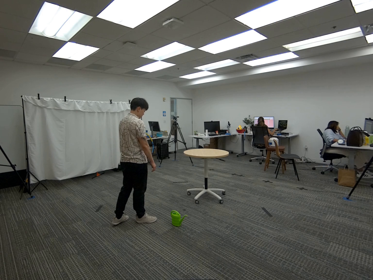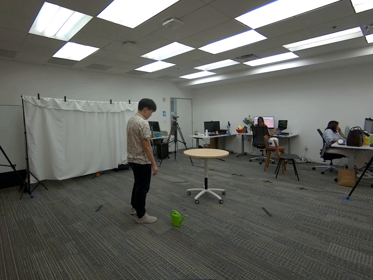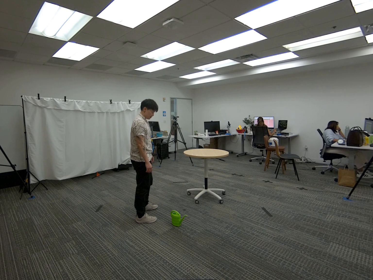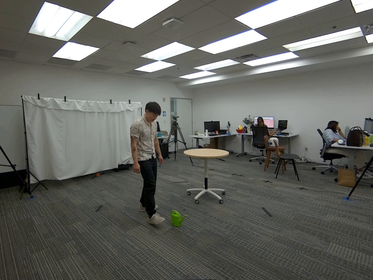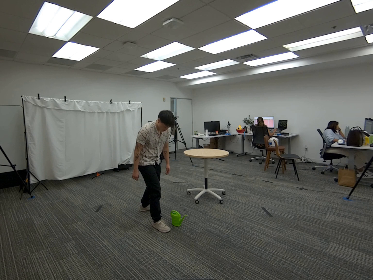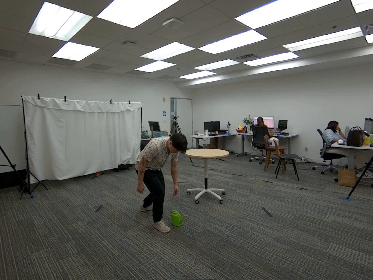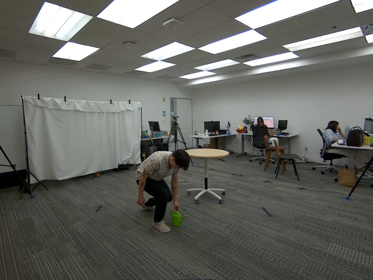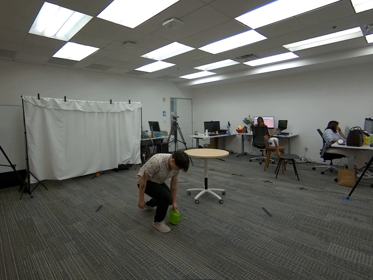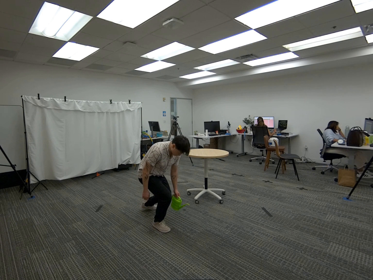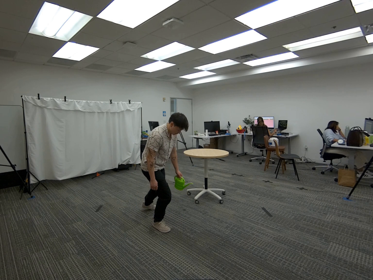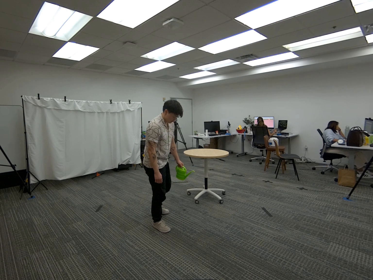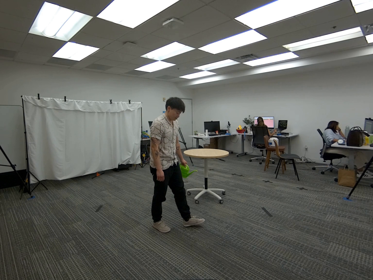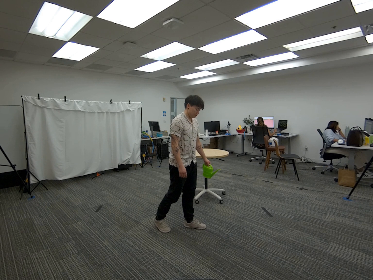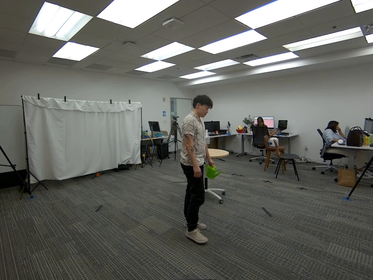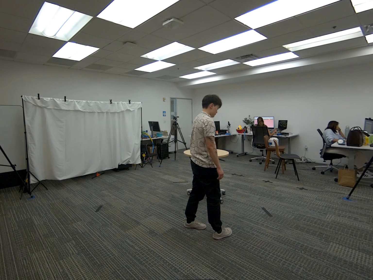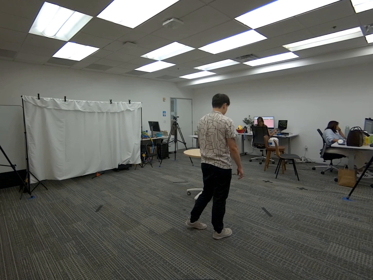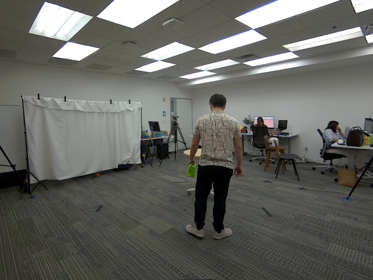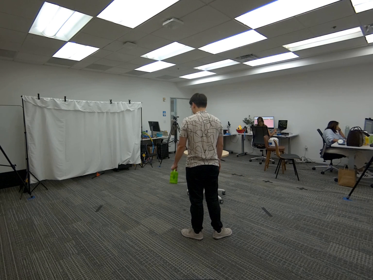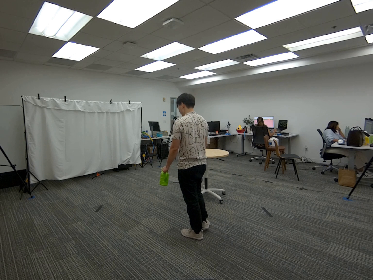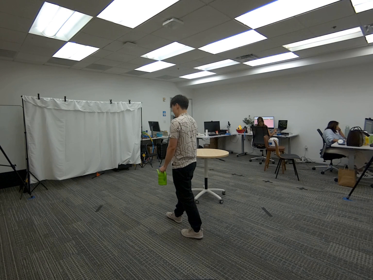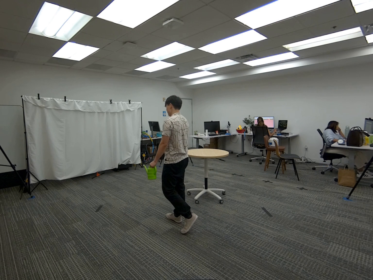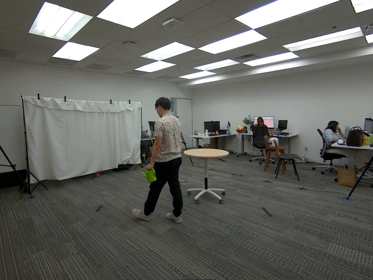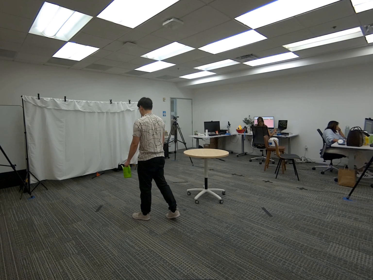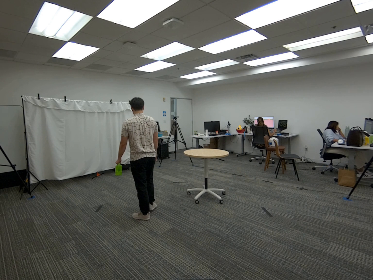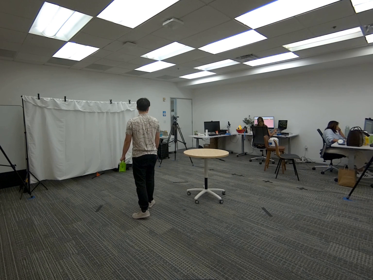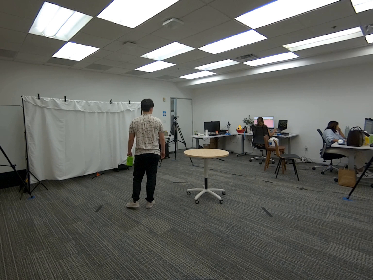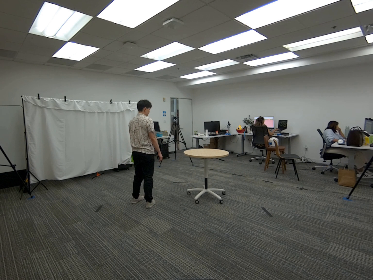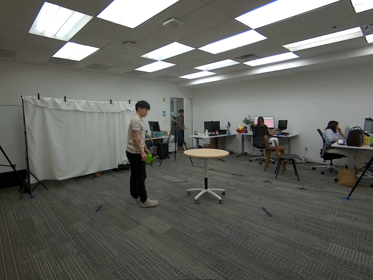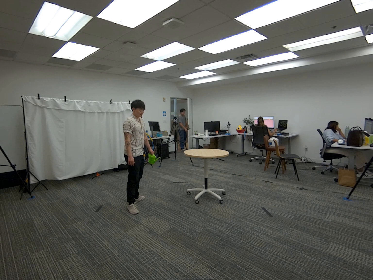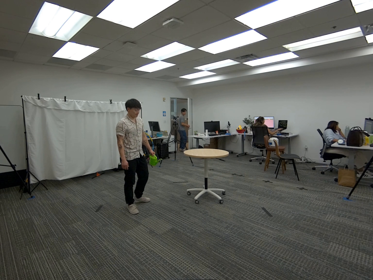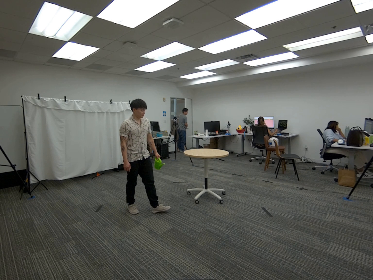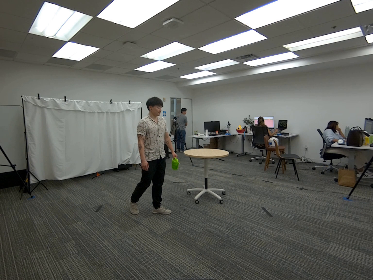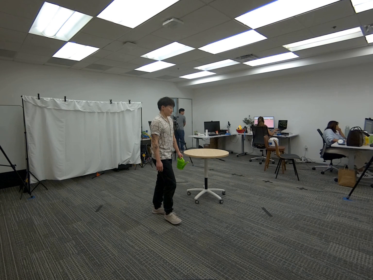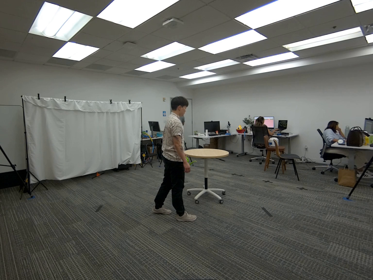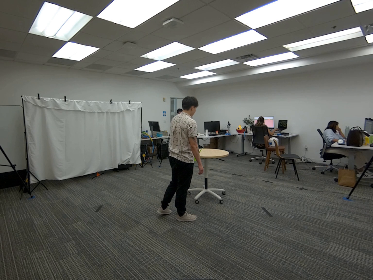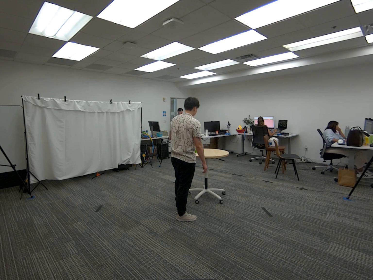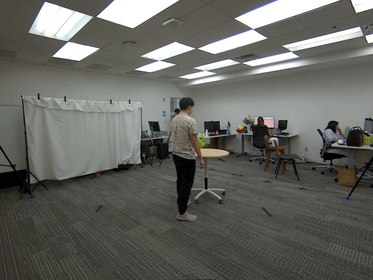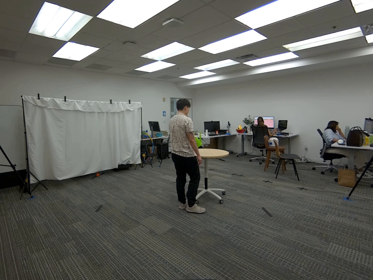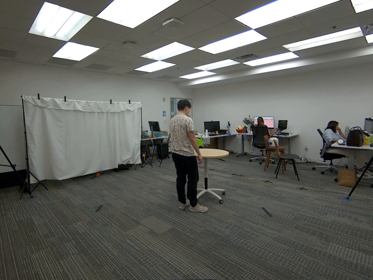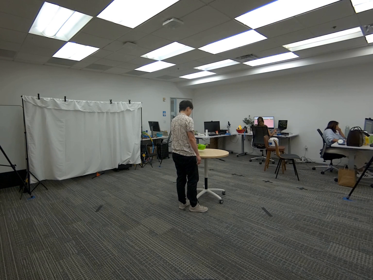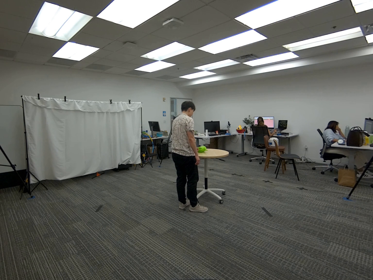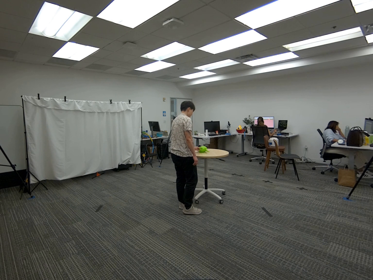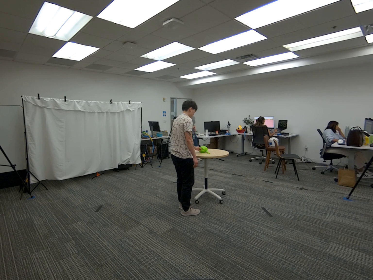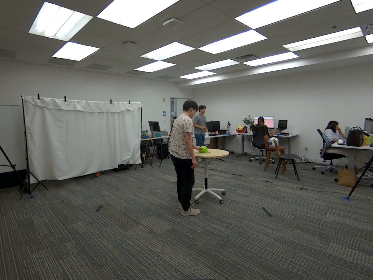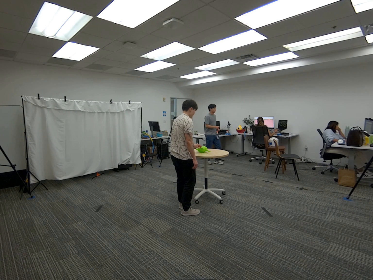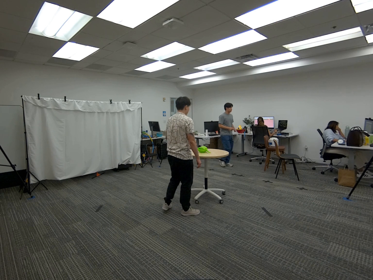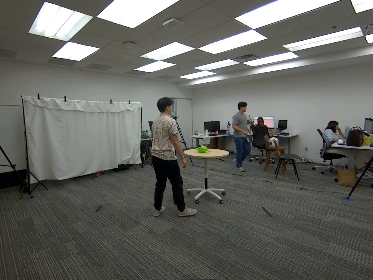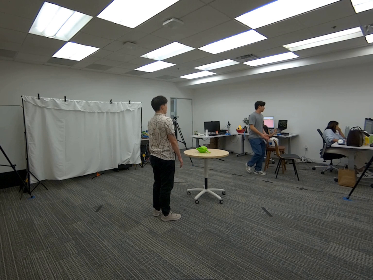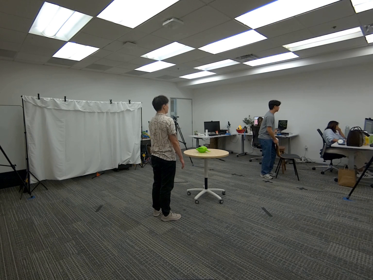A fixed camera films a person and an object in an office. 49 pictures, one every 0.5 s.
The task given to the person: Walk over to the watering can on the ground, pick it up with the left hand, and place it on the round table.
